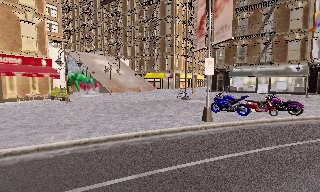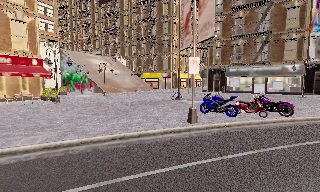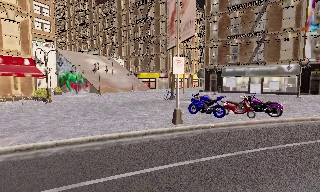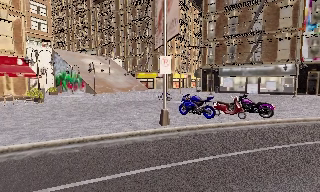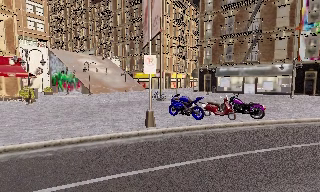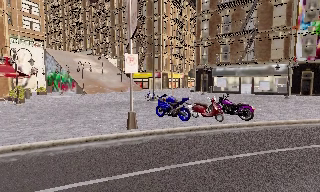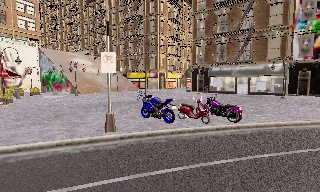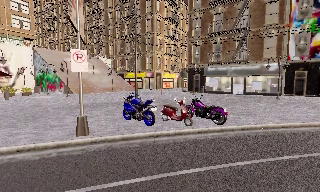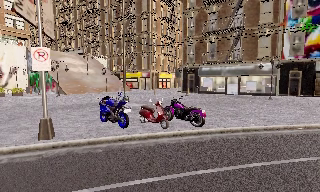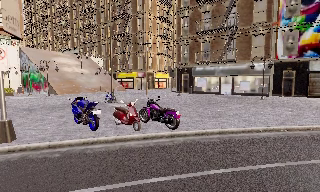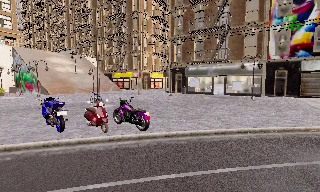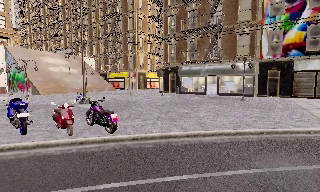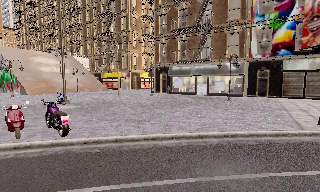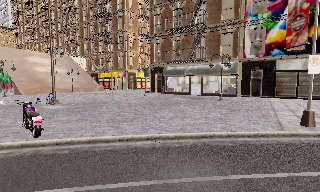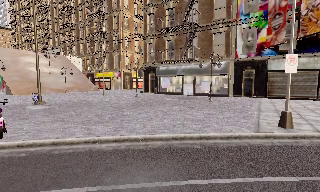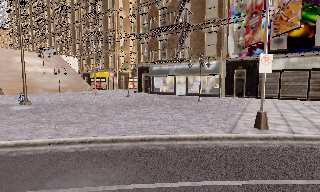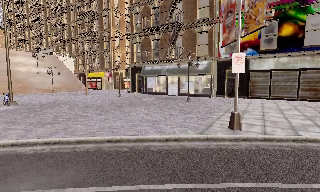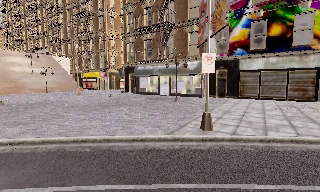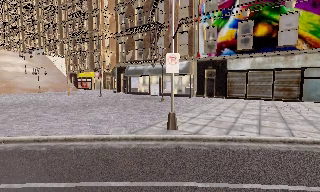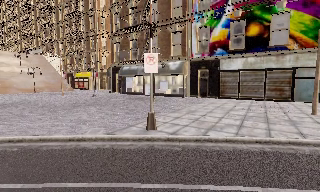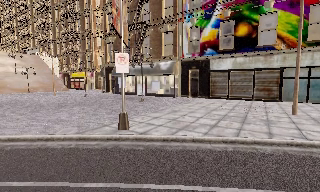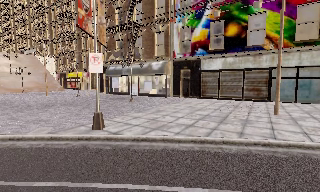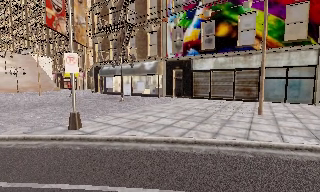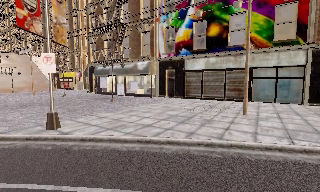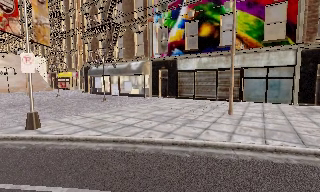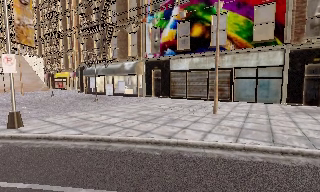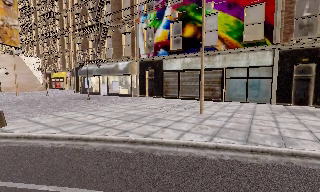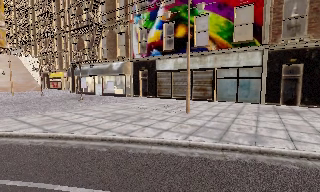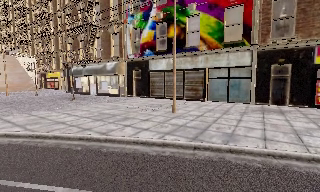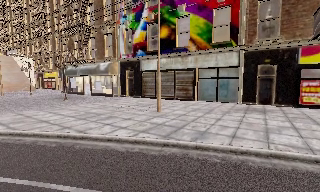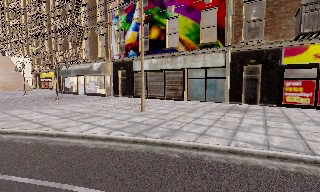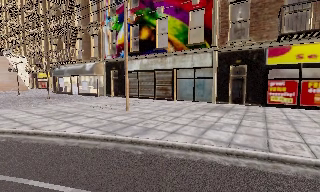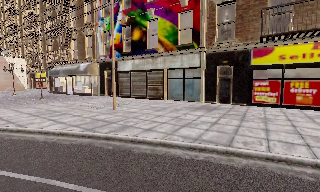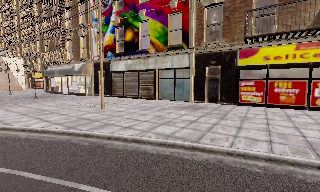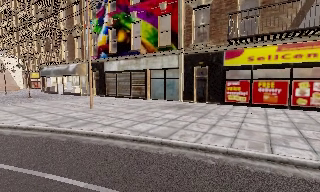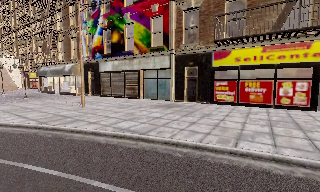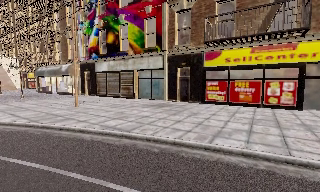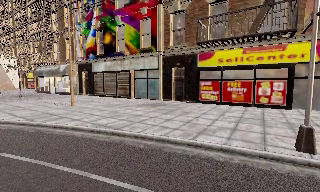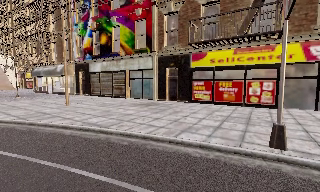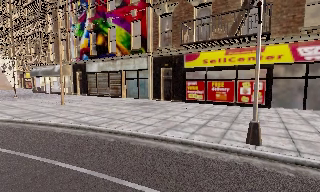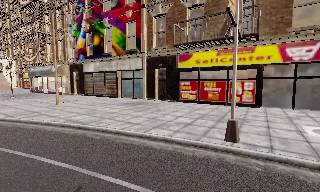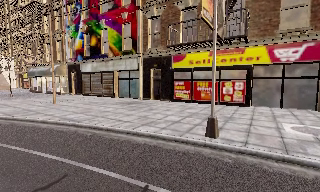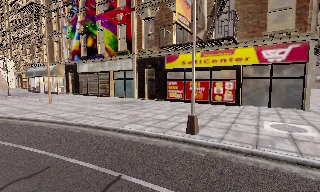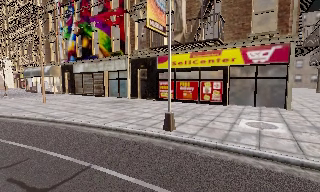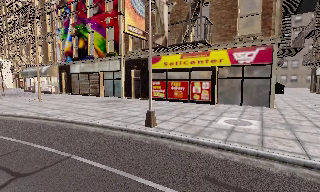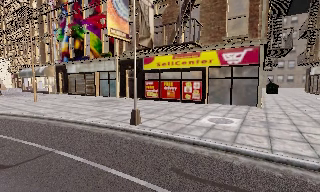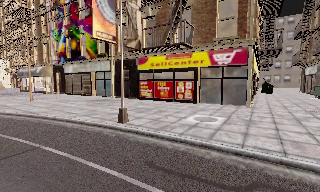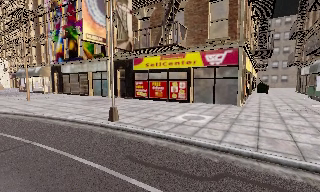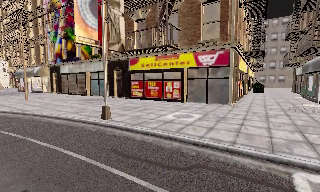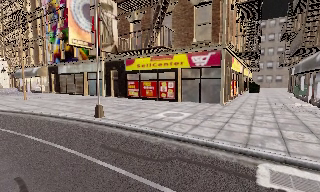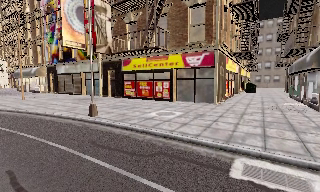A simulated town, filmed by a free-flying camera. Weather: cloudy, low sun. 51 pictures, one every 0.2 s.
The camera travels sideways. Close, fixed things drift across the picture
to the left.
0.0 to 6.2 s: The camera travels to its right, about 30 m, so close, fixed things drift to the left.
6.2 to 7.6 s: The camera travels to its right and backward, about 6 m, so close, fixed things drift to the left. It loses speed.
7.6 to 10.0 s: The camera travels to its right and backward, about 8 m, so close, fixed things drift to the left.
The film runs backward here.
